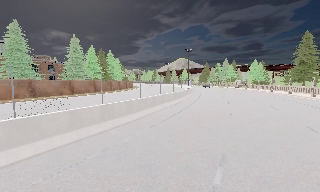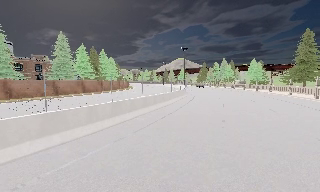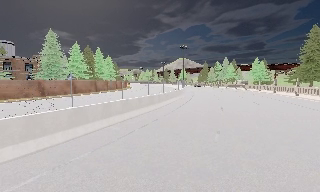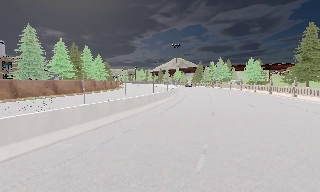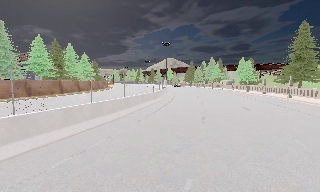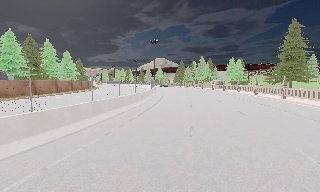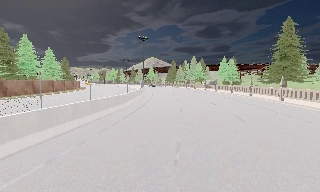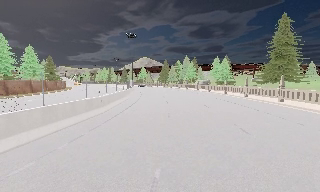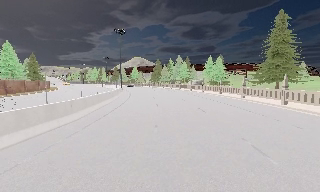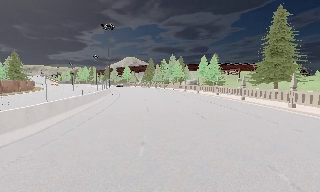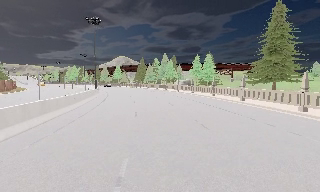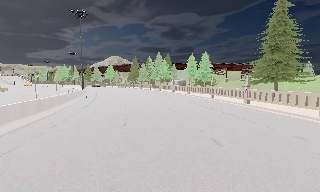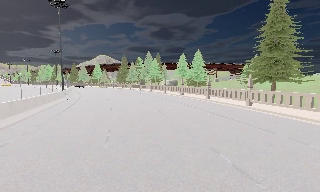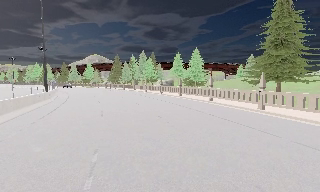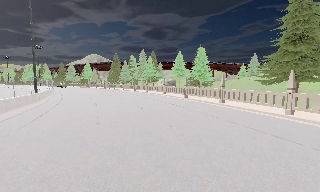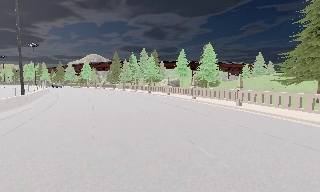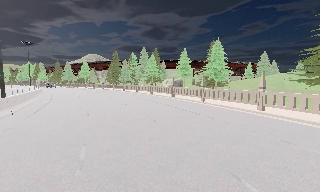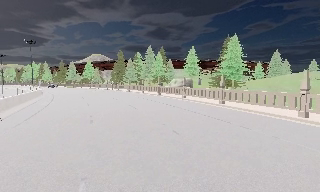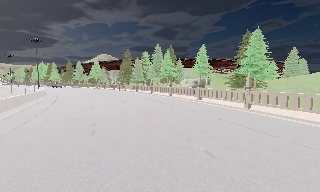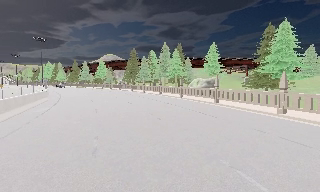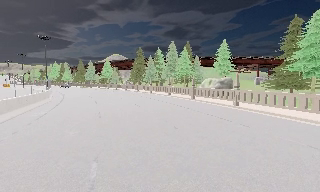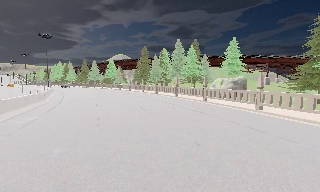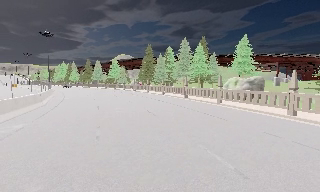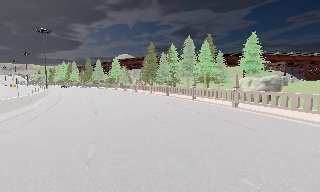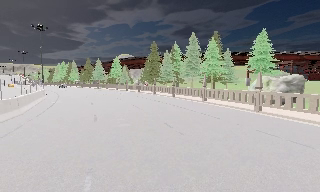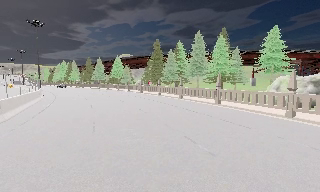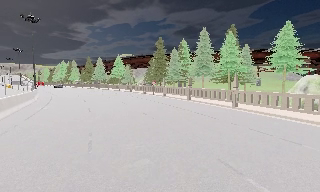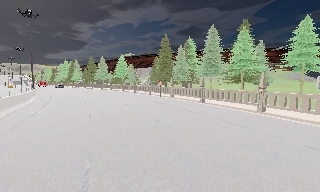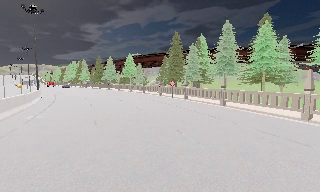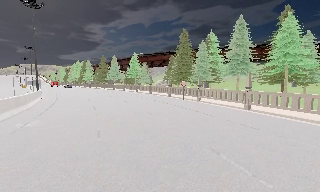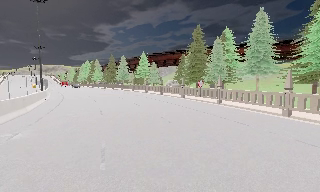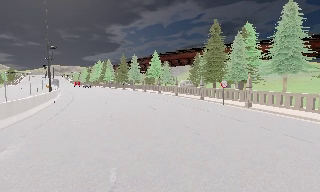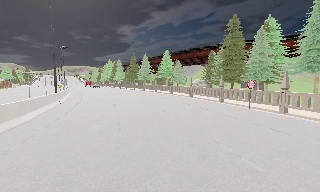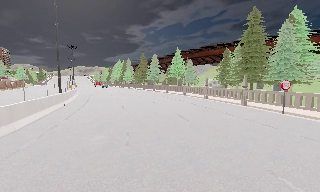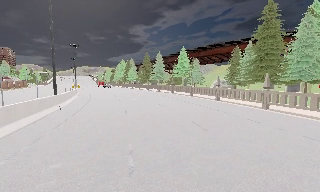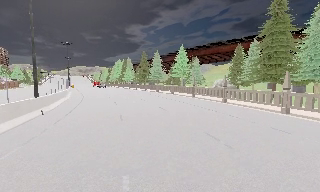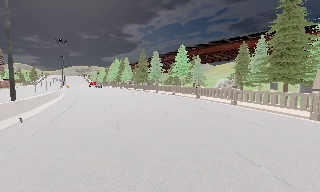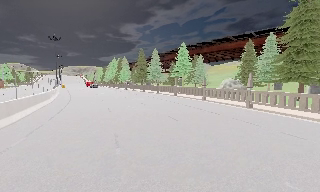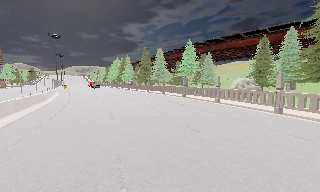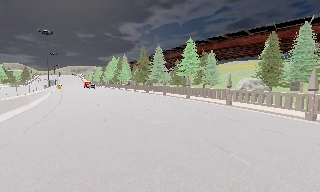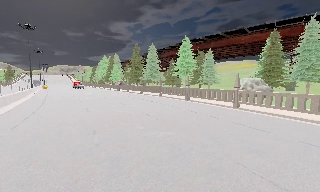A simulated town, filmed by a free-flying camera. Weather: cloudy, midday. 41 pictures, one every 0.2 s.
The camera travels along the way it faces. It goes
forward.
0.0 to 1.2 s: The camera travels forward and to its right, about 14 m, so what stands in front looms larger.
1.2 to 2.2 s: The scene slides to the left, as the camera pans about 10 degrees to its right. It travels forward, about 11 m, so what stands in front looms larger.
2.2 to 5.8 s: The camera travels forward, about 40 m, so what stands in front looms larger.
5.8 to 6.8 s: The camera swings to its left by about 15 degrees, and the scene slides to the right. It travels forward, about 10 m, so what stands in front looms larger.
6.8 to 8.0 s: The camera travels forward, about 12 m, so what stands in front looms larger.
The film runs forward here.
